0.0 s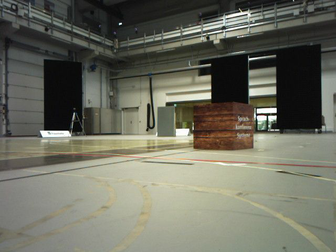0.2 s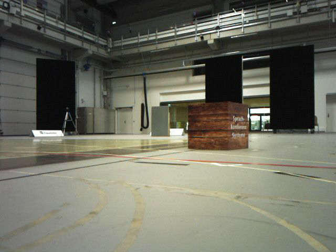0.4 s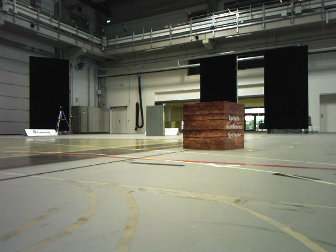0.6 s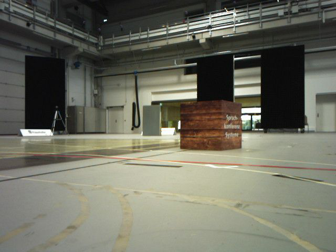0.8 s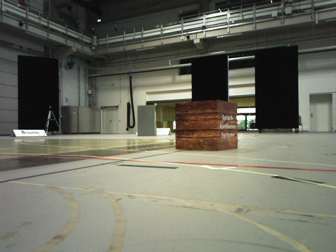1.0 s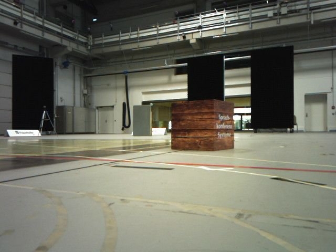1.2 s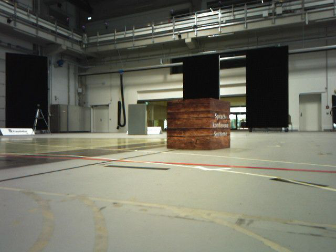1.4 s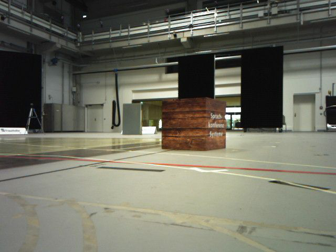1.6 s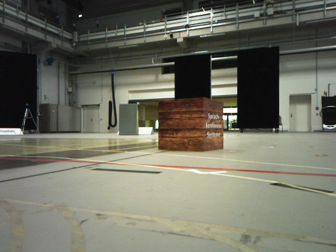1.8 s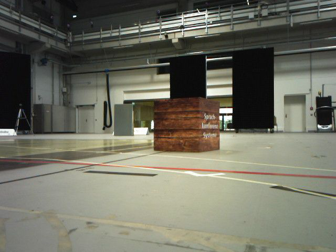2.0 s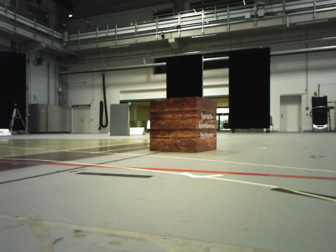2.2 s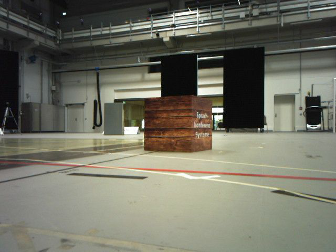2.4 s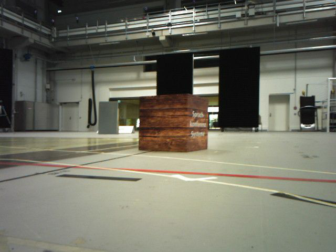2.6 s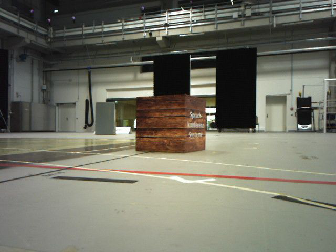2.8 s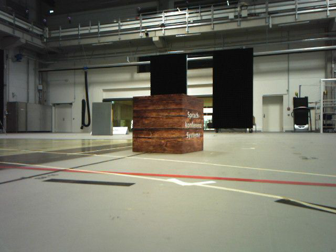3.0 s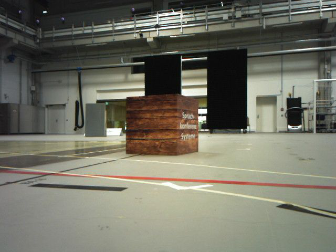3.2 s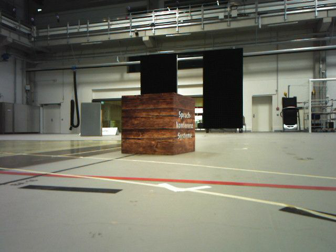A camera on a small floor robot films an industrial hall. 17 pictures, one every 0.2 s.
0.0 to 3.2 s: The camera swings to its right by about 15 degrees, and the scene slides to the left. It travels forward, about 0.6 m, so what stands in front looms larger.
The film runs forward here.
